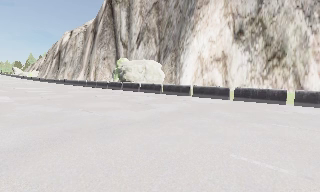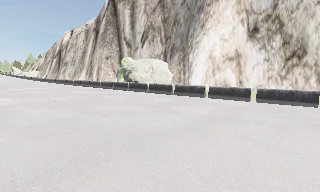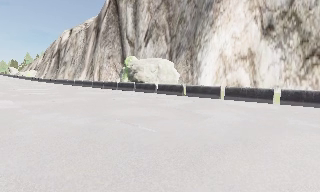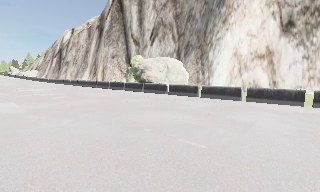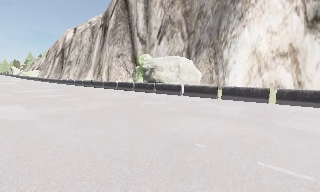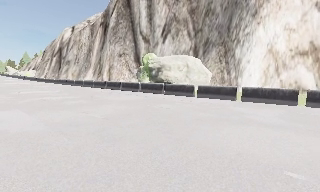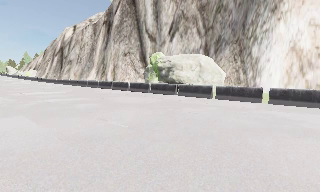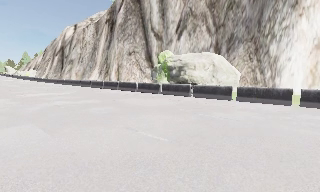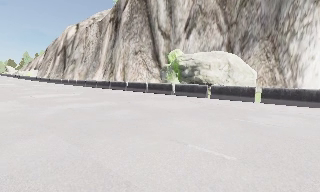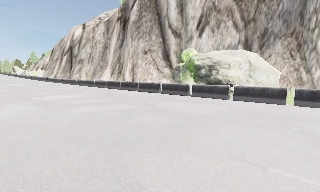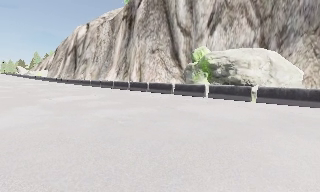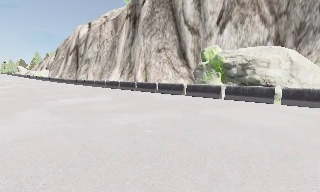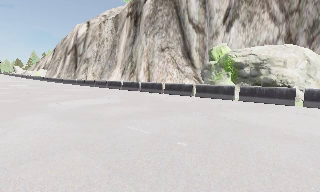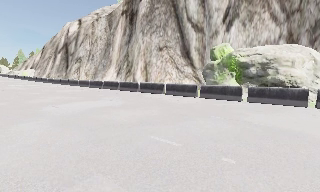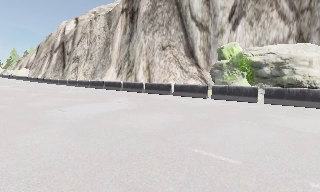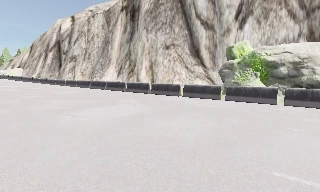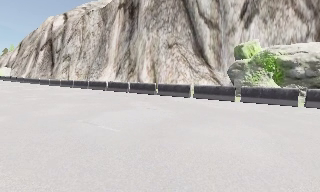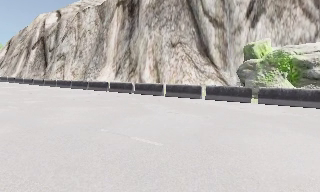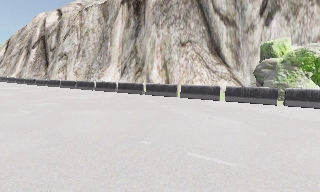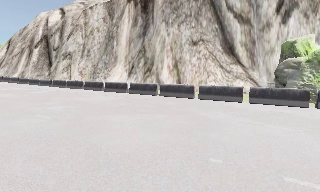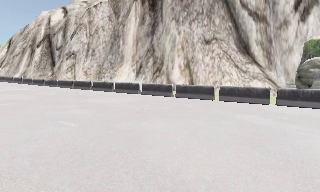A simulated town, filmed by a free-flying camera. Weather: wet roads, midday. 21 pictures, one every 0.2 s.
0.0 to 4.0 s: The camera pans to its right, which is clockwise from overhead, by about 10 degrees. It travels to its left and forward, about 30 m, so close, fixed things drift to the right.
The film runs forward here.
